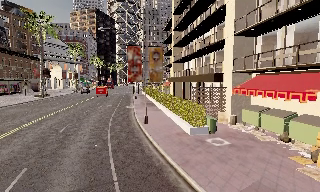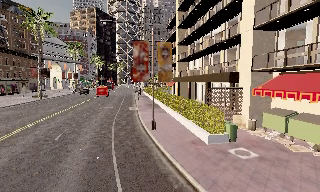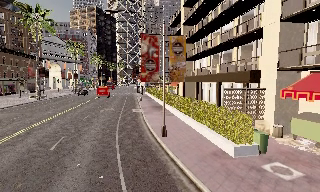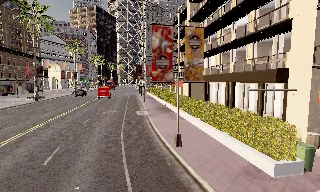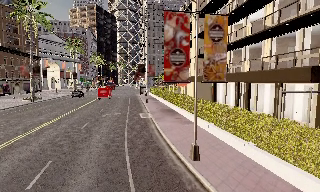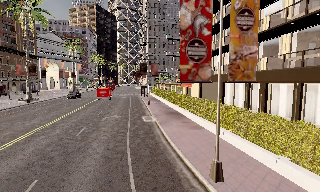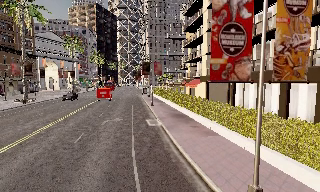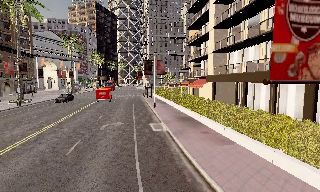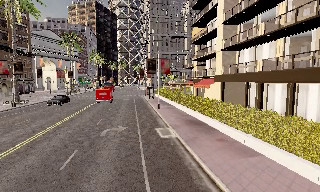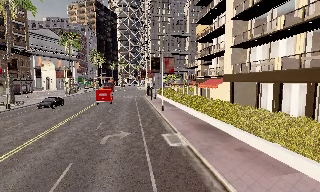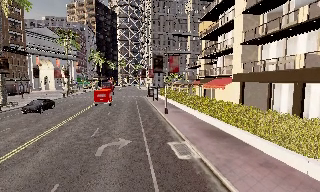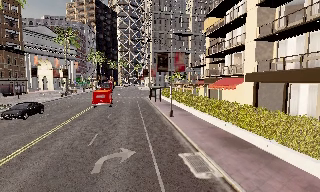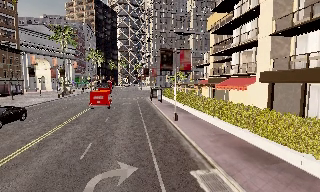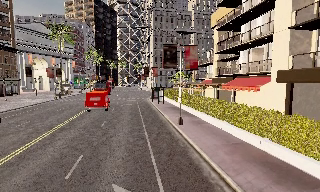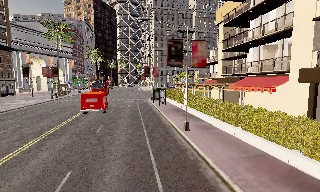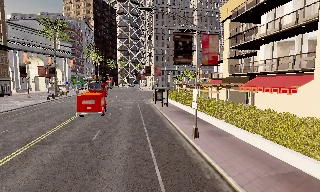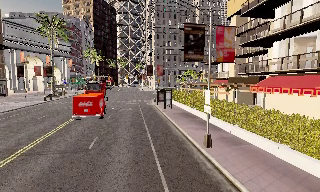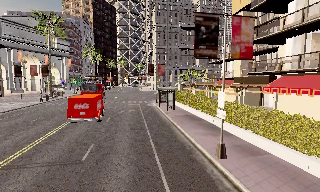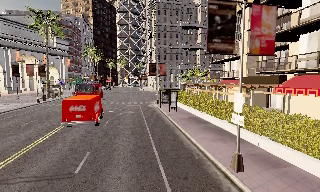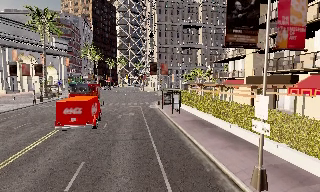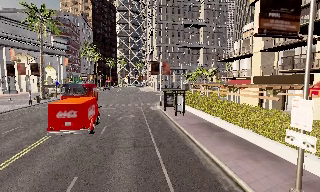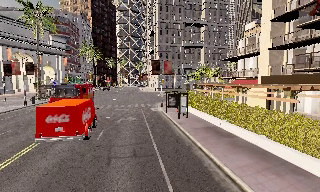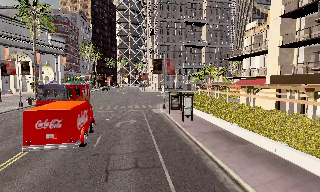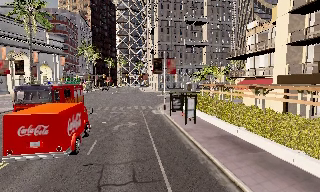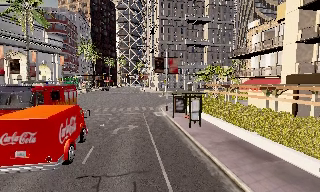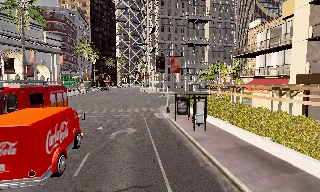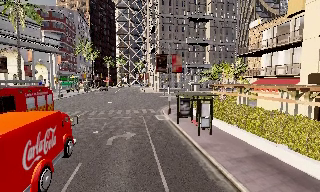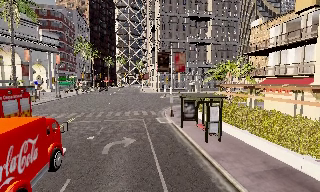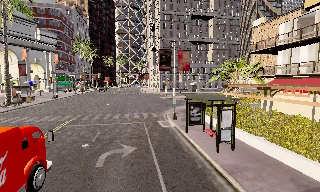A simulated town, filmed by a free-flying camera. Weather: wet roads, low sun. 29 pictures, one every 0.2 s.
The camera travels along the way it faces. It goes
forward.
0.0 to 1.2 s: The camera travels forward and to its left, about 10 m, so what stands in front looms larger.
1.2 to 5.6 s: The camera travels forward, about 30 m, so what stands in front looms larger.
The film runs forward here.
